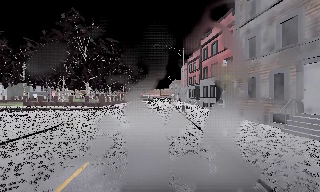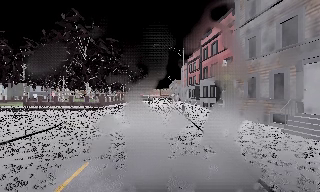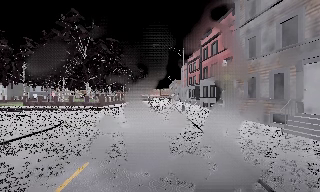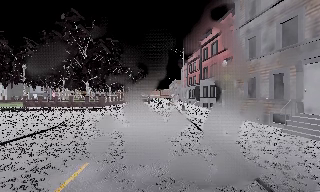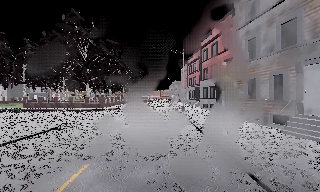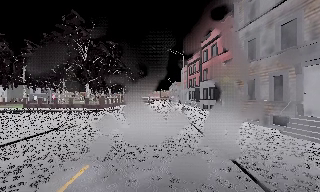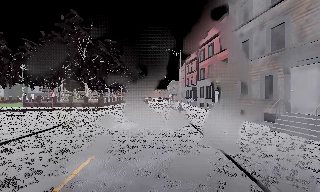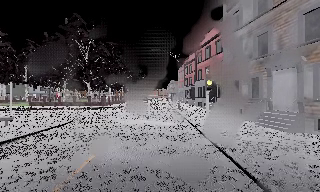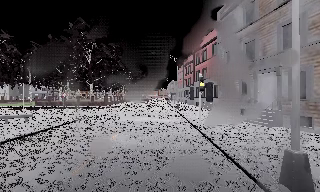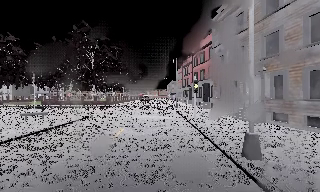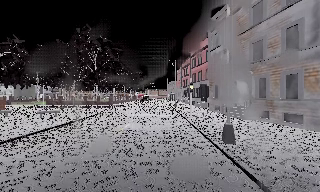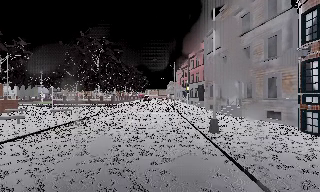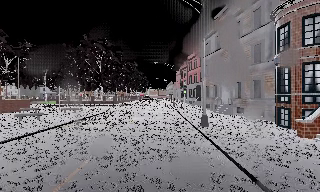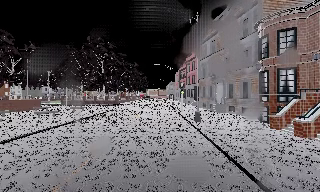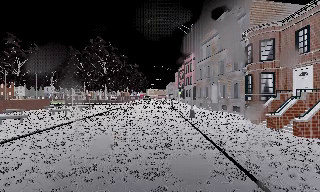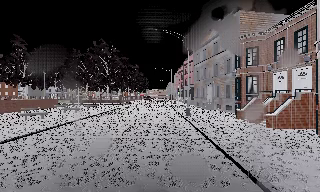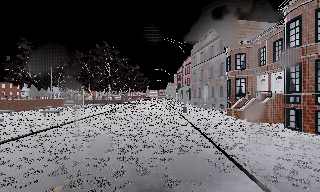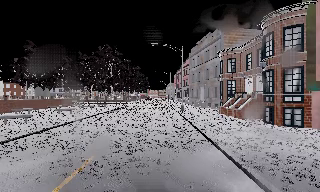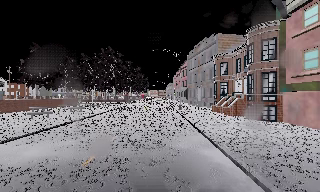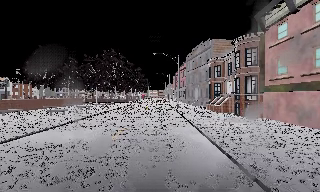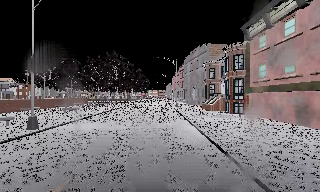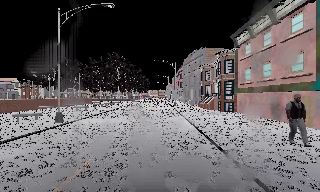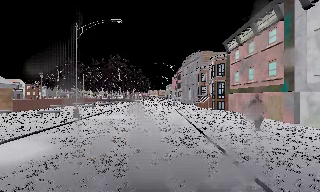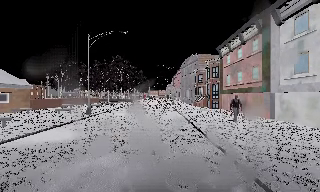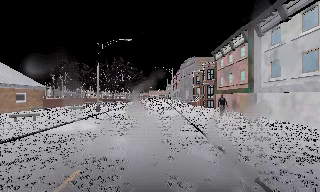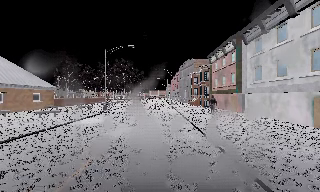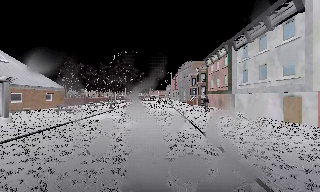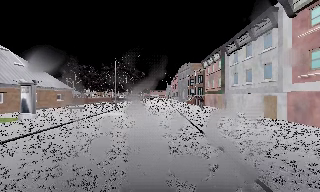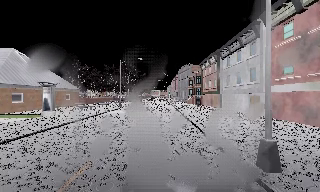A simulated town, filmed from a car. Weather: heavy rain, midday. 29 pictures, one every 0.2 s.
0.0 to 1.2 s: The camera travels backward, about 0.5 m, so what stands in front gets smaller. It gains speed.
1.2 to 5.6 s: The camera travels backward, about 40 m, so what stands in front gets smaller.
The film runs backward here.
